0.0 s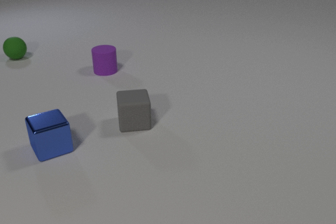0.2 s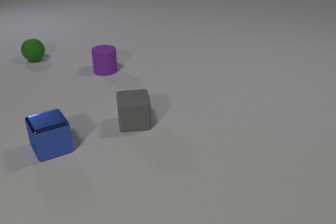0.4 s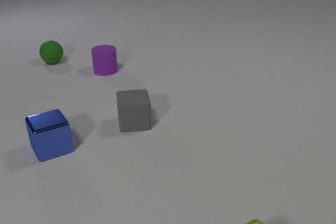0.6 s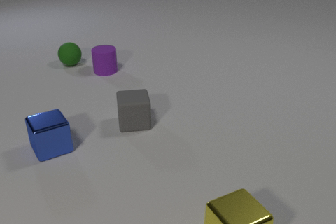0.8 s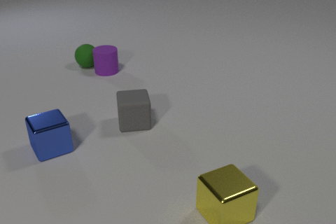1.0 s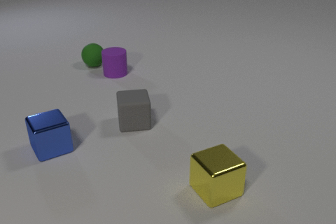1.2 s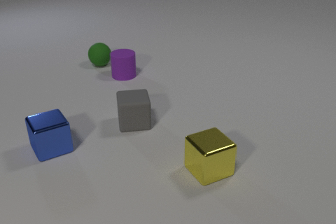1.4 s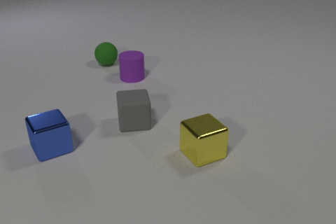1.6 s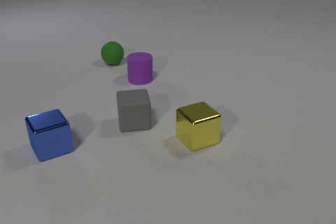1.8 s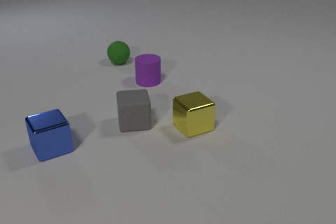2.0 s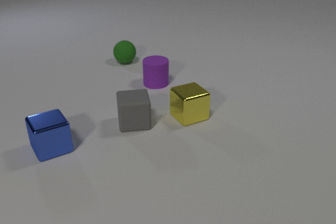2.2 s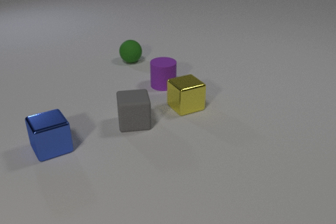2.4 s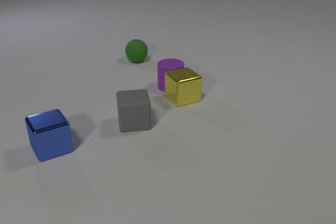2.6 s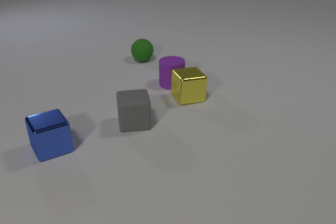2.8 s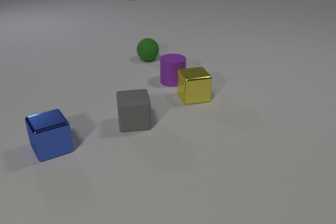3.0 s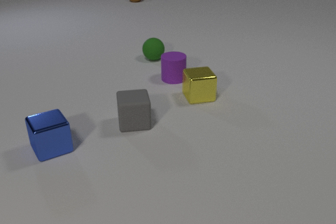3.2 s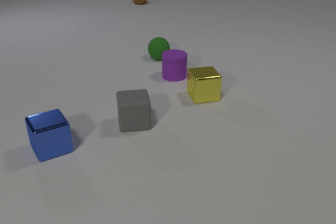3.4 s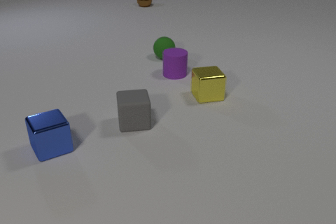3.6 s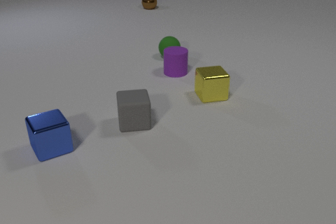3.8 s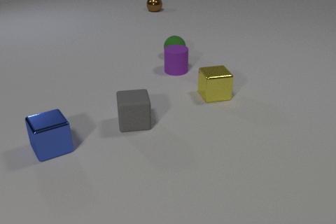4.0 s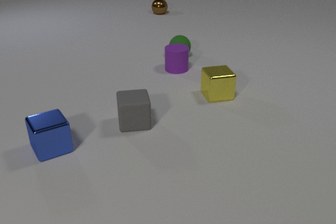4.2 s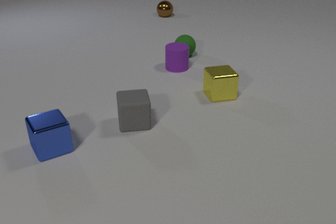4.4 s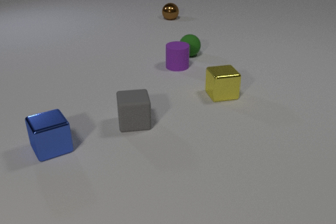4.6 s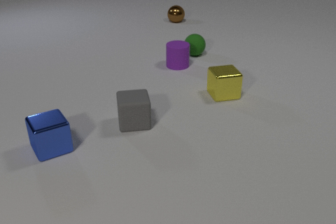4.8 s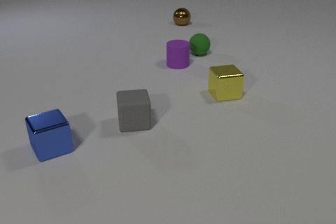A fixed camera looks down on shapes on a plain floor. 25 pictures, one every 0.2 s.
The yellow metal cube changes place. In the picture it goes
away from the camera.
The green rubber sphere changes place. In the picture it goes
to the right.
0.0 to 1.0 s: The green rubber sphere rolls to the right and toward the camera. The purple rubber cylinder slides to the right and toward the camera. The yellow metal cube comes in at the bottom edge, slides away from the camera. The green rubber sphere and the purple rubber cylinder collide.
1.0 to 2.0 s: The green rubber sphere rolls to the right. The purple rubber cylinder slides to the right and toward the camera. The yellow metal cube slides away from the camera.
2.0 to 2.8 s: The green rubber sphere rolls to the right. The purple rubber cylinder slides to the right. The brown metal sphere comes in at the top edge, rolls toward the camera. The yellow metal cube slides away from the camera. The purple rubber cylinder and the yellow metal cube collide.
2.8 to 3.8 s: The green rubber sphere rolls to the right. The purple rubber cylinder slides away from the camera. The brown metal sphere rolls toward the camera and to the right. The yellow metal cube slides to the right.
3.8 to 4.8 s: The green rubber sphere rolls to the right. The purple rubber cylinder slides away from the camera. The brown metal sphere rolls toward the camera and to the right. The yellow metal cube slides to the right.
How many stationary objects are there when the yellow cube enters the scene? 3.
How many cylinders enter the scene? 0.
What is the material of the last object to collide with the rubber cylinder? metal.
